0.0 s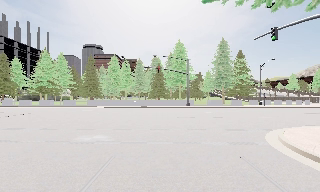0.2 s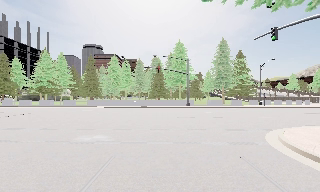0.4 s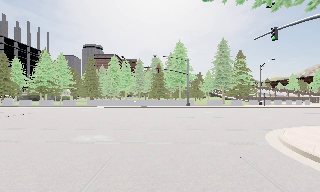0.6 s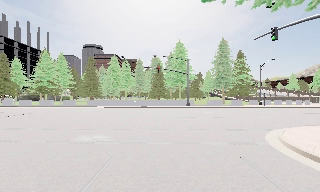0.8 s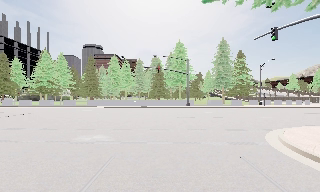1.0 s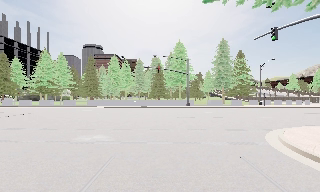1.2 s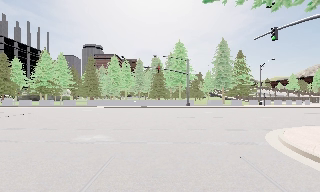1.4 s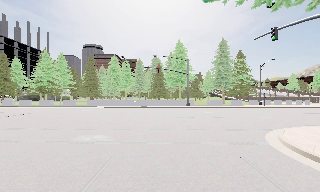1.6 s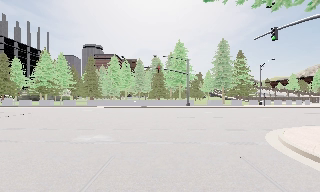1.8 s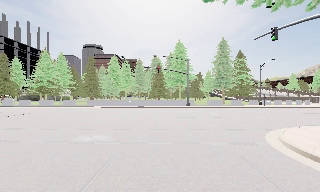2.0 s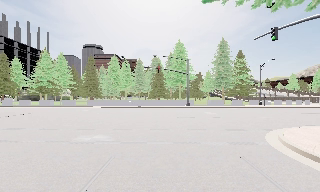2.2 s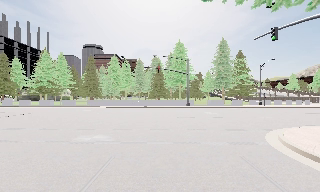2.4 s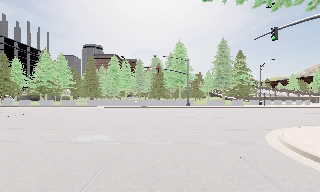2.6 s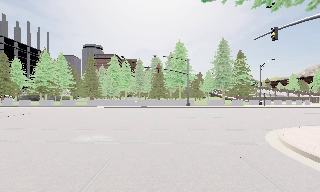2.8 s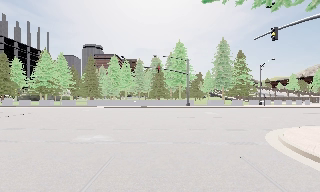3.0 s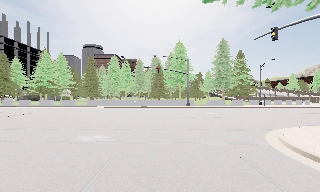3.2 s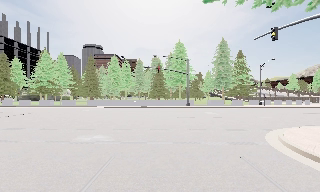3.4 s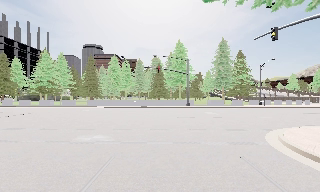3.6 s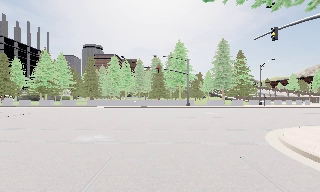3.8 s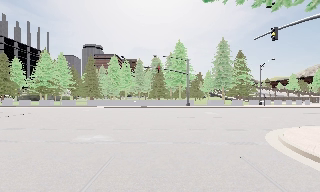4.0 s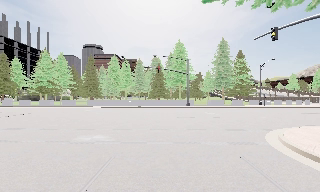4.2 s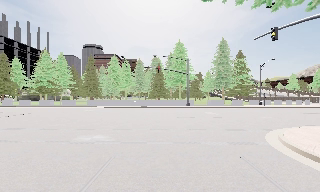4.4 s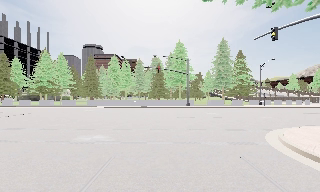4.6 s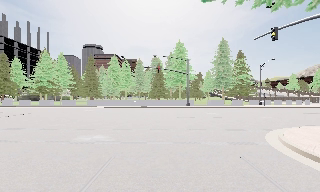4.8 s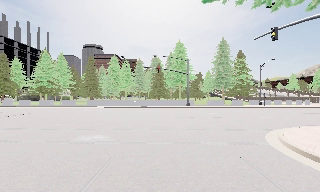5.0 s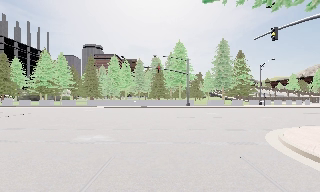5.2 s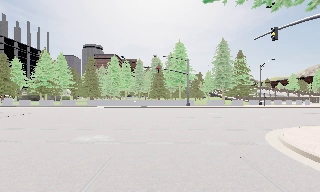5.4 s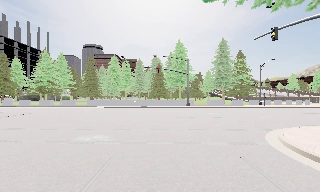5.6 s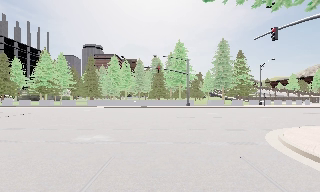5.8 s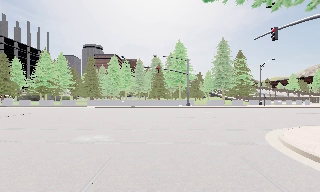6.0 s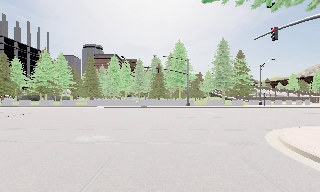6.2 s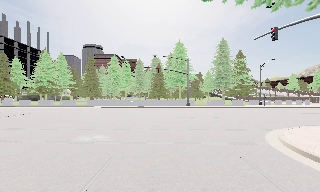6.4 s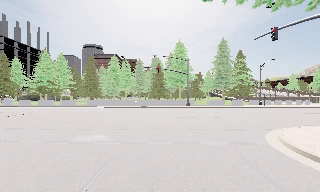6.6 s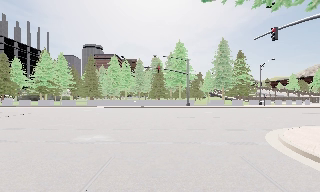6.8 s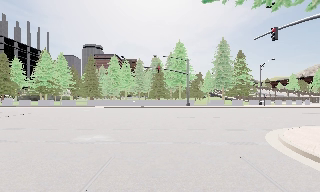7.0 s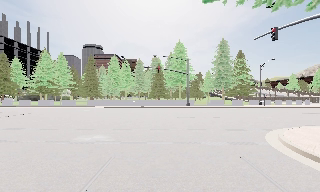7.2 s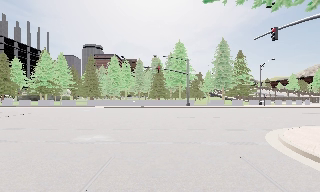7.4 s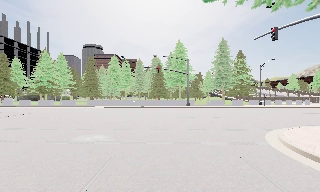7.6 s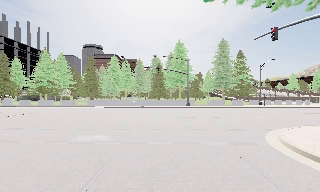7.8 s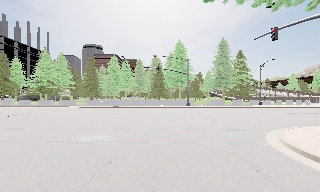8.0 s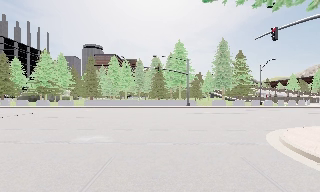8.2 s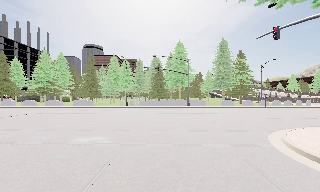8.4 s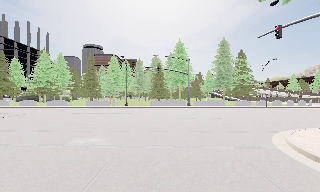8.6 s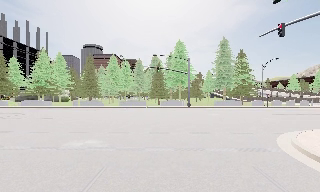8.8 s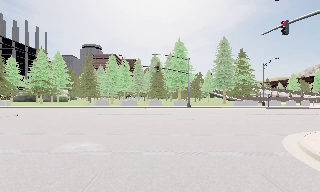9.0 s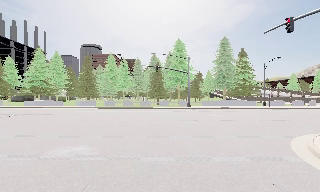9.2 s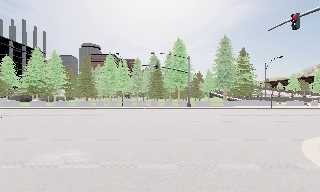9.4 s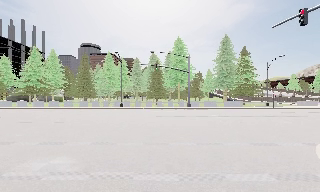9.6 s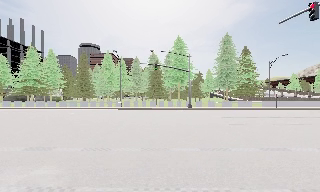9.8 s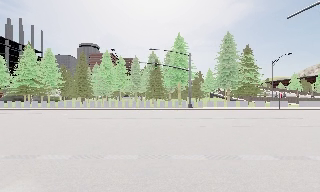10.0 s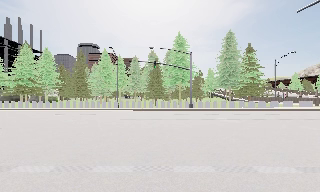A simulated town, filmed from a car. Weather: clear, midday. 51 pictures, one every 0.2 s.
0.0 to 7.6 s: The camera keeps its place and its aim.
7.6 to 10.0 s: The camera travels forward, about 4.5 m, so what stands in front looms larger. It gains speed.
The film runs forward here.
